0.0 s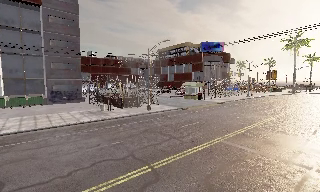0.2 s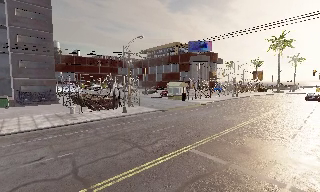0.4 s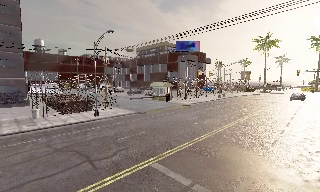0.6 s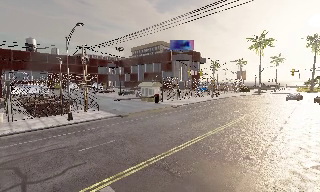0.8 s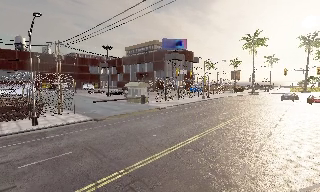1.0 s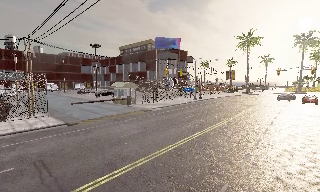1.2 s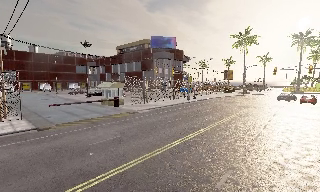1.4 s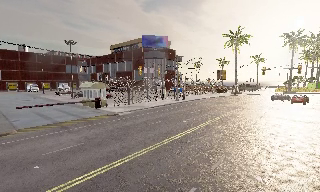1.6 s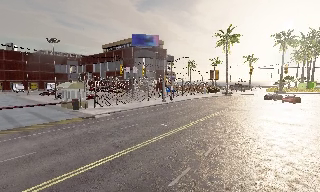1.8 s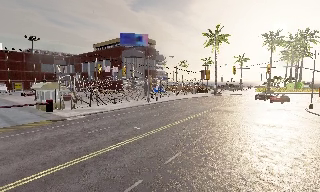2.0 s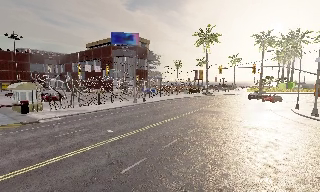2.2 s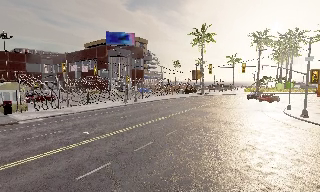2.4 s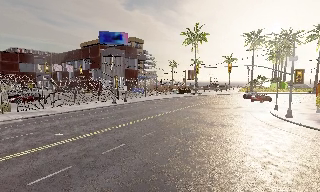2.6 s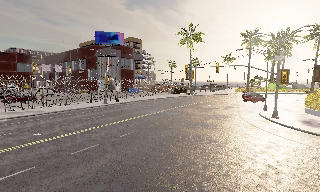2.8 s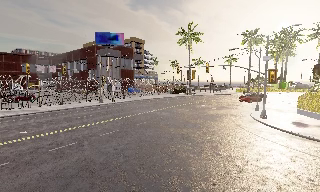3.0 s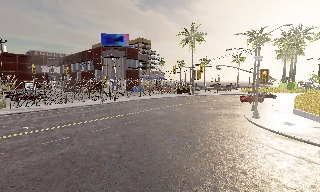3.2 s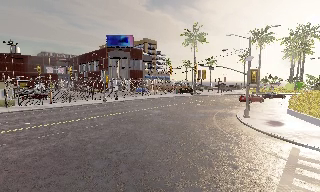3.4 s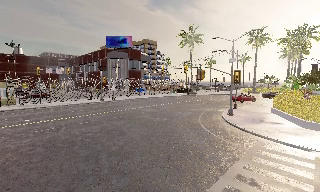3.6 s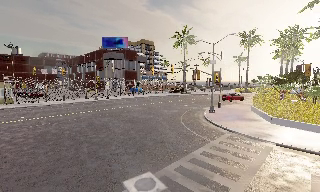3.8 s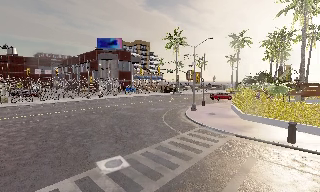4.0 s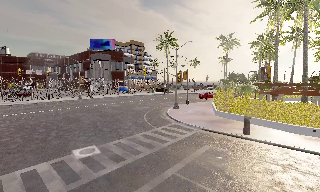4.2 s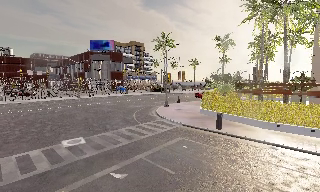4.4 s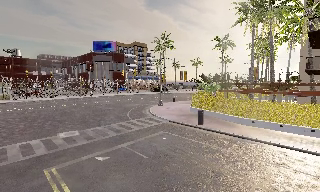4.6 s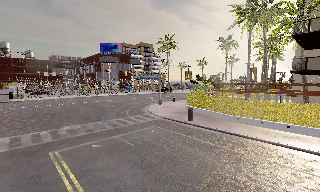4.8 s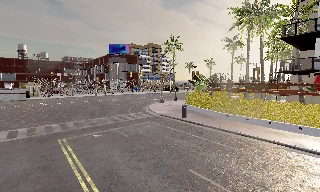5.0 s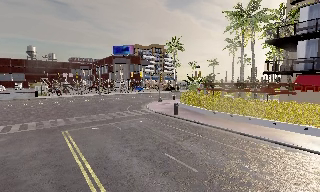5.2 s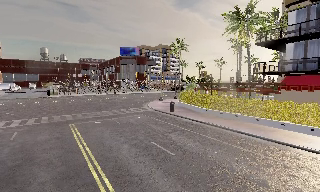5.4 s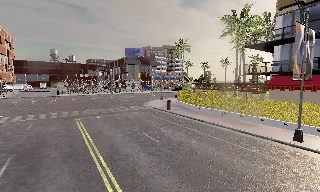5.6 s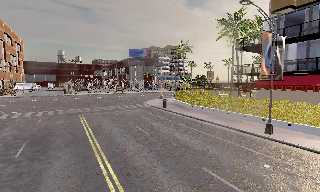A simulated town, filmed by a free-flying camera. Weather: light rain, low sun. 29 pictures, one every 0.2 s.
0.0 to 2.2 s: The camera swings to its right by about 15 degrees, and the scene slides to the left. It travels to its right and forward, about 20 m, so close, fixed things drift to the left.
2.2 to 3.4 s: The camera travels to its right, about 9 m, so close, fixed things drift to the left.
3.4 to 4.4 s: The camera travels to its right and backward, about 10 m, so close, fixed things drift to the left.
4.4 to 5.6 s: The camera pans to its left, which is counterclockwise from overhead, by about 15 degrees. It travels backward and to its right, about 12 m, so what stands in front gets smaller.
The film runs forward here.
